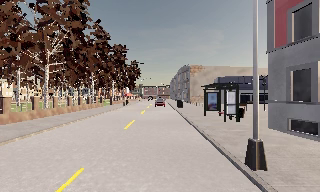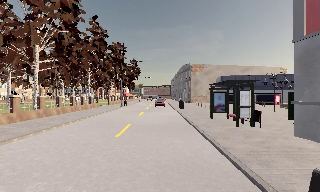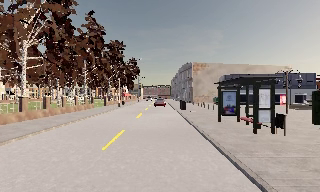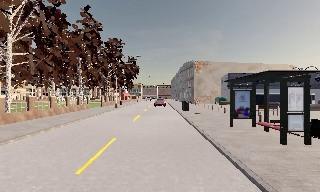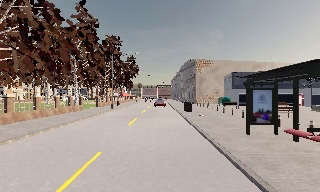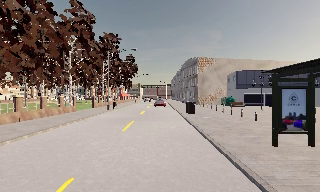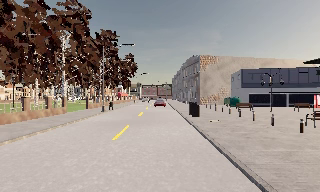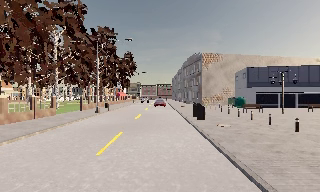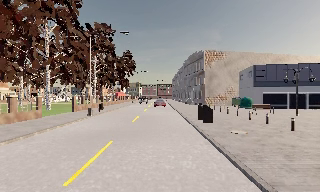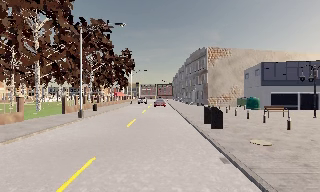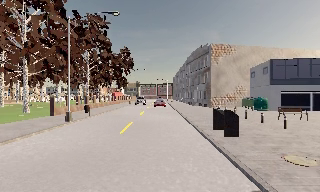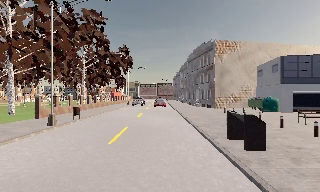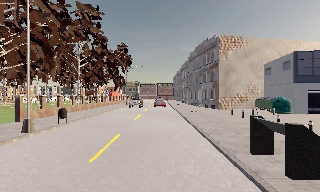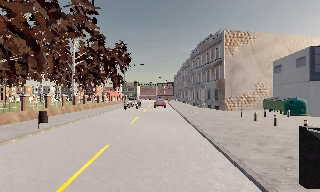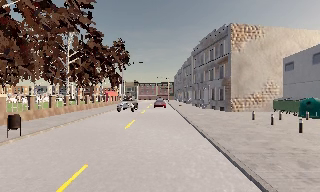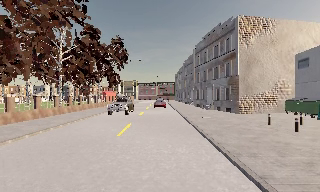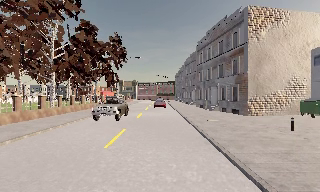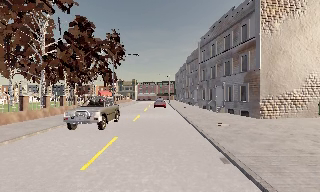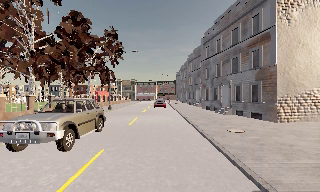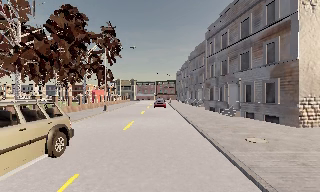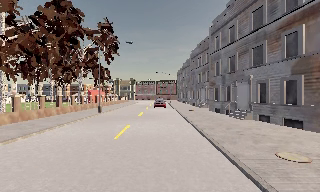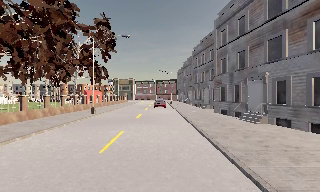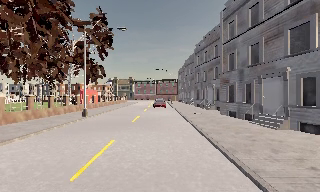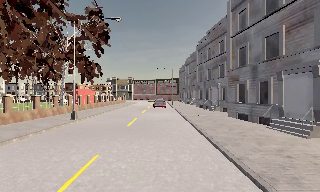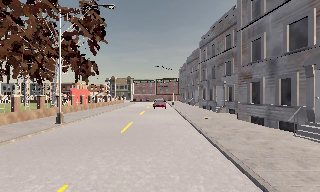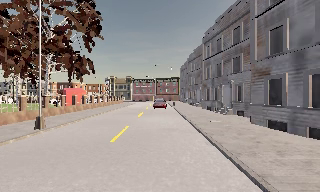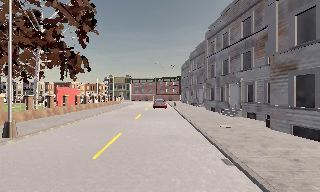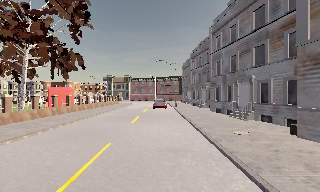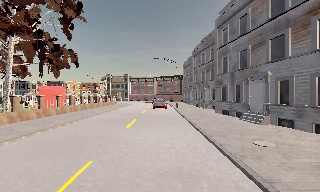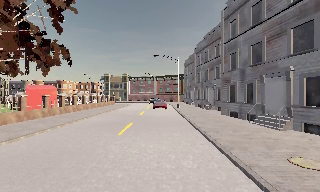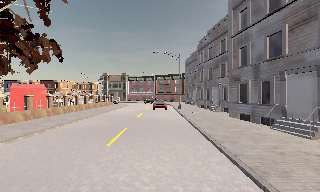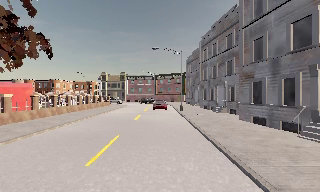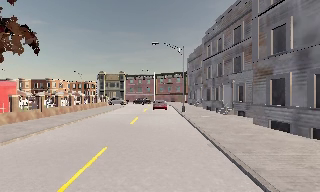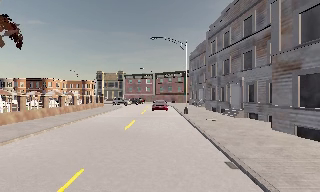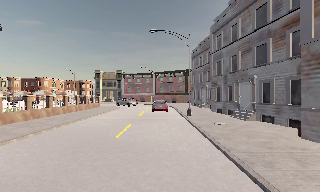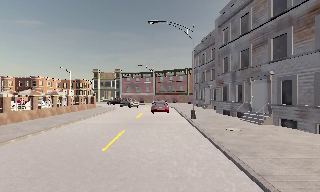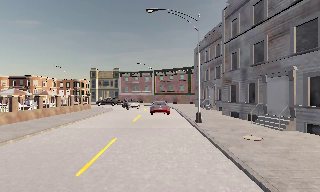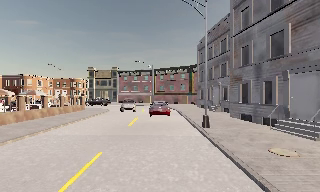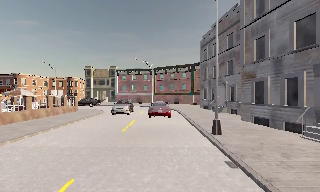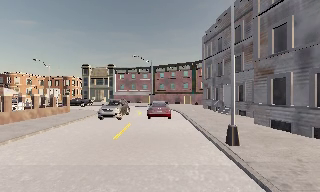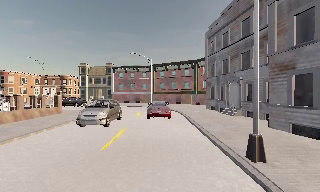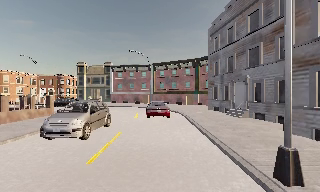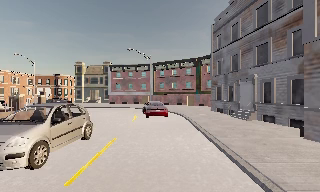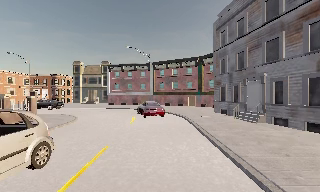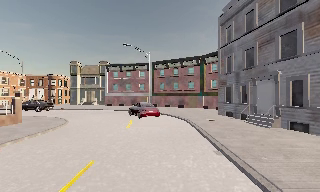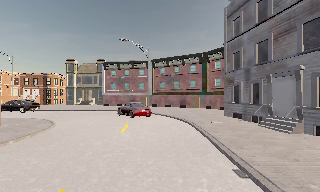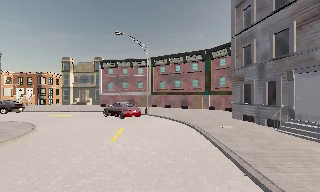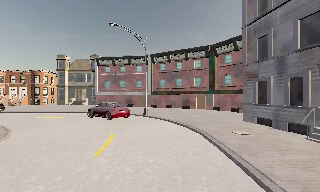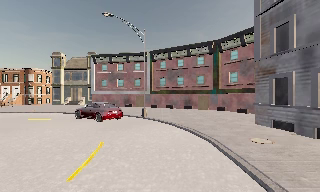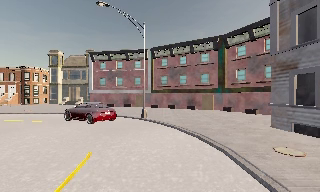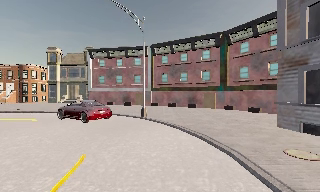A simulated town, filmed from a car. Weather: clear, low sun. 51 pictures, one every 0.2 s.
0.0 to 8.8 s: The camera travels forward, about 75 m, so what stands in front looms larger.
8.8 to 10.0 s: The camera travels forward, about 8 m, so what stands in front looms larger. It loses speed.
The film runs forward here.
